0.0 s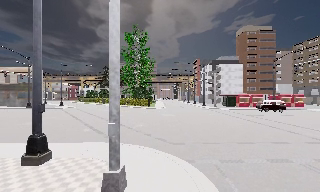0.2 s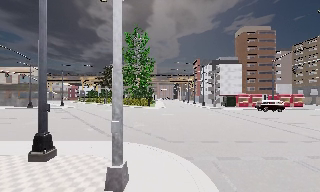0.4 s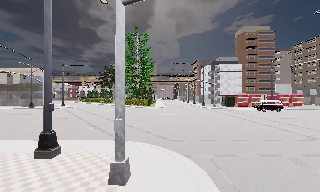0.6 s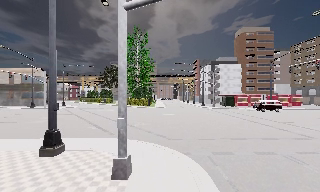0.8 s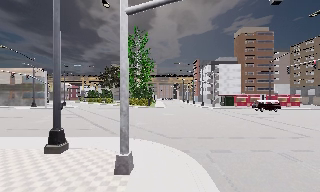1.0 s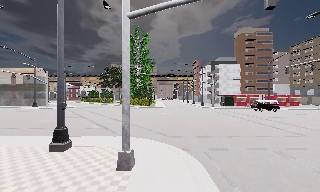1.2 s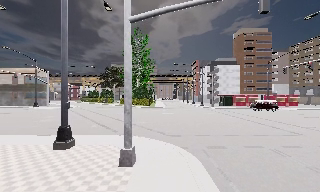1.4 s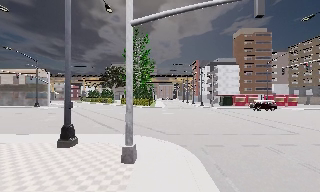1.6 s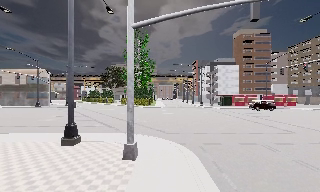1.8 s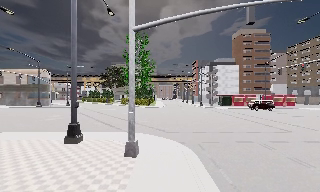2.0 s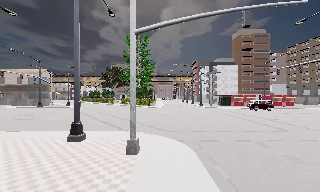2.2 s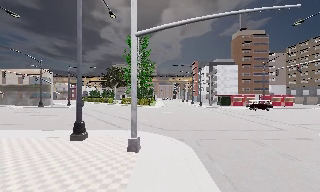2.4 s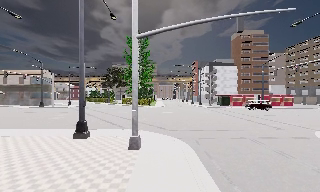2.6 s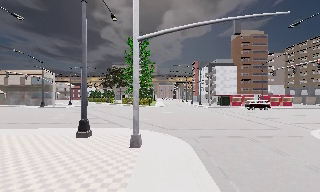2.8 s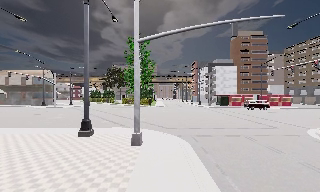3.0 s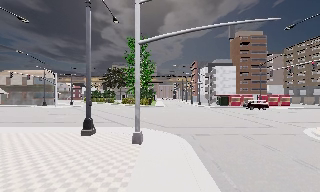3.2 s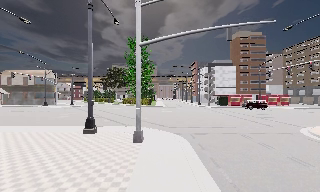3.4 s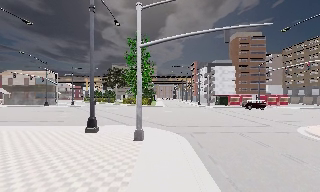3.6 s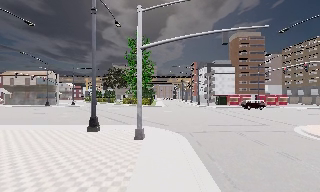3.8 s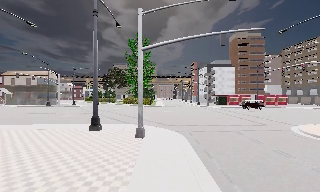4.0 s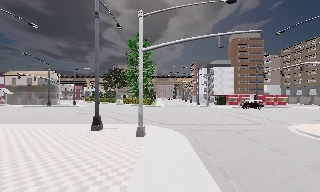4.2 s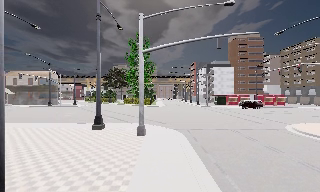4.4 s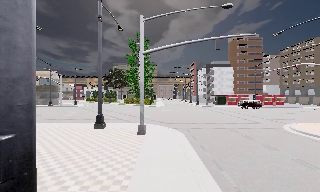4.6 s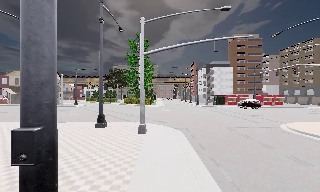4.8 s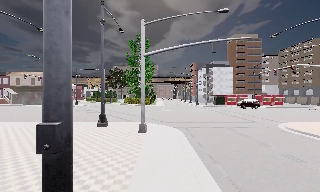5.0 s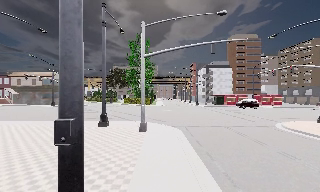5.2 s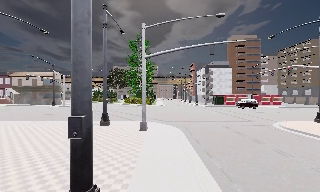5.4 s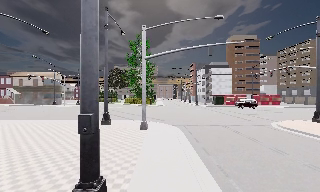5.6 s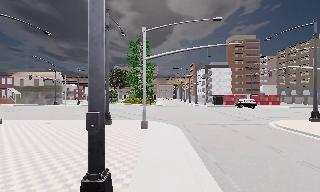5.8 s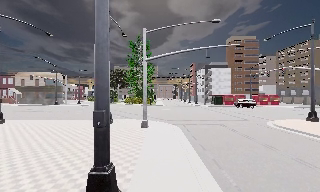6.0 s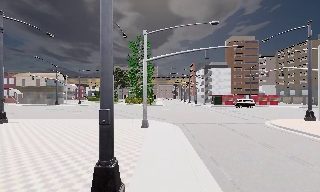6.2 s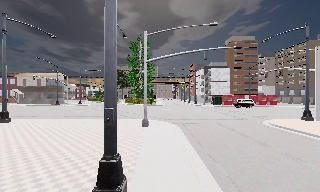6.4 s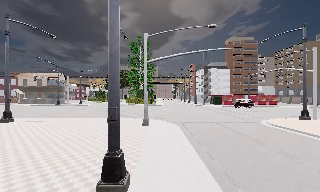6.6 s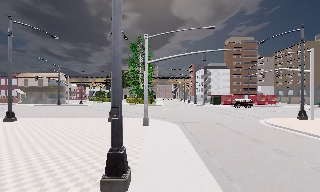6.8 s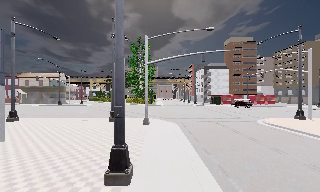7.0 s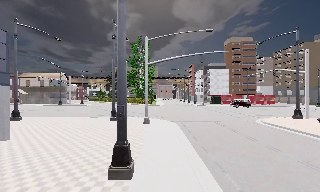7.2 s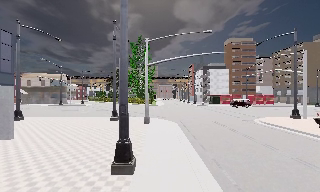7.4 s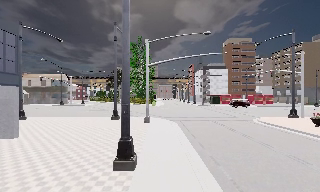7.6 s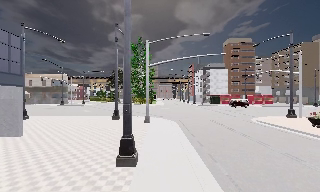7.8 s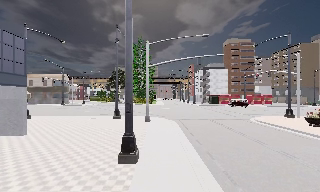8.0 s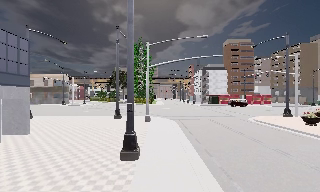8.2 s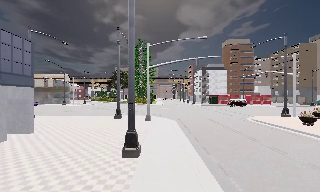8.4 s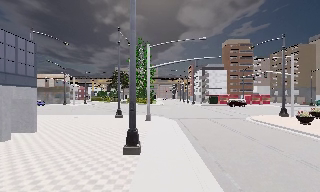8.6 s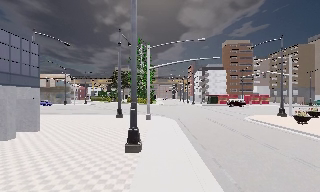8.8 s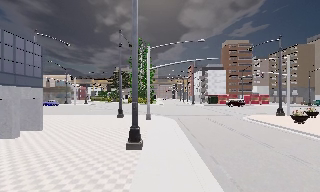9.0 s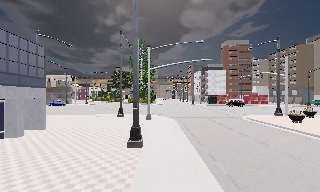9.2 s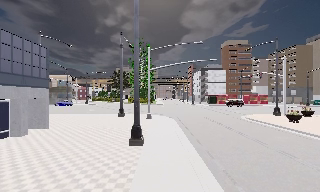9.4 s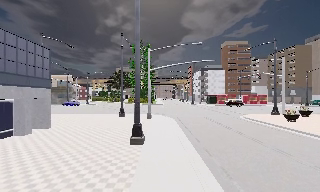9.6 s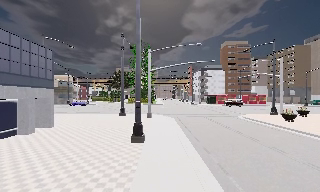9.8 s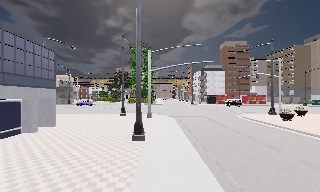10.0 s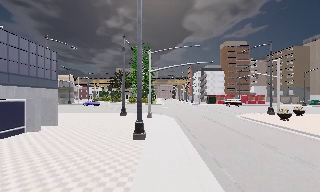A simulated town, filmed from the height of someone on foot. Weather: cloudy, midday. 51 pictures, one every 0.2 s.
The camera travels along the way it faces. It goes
backward.
0.0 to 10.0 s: The camera travels backward, about 15 m, so what stands in front gets smaller.
The film runs backward here.
